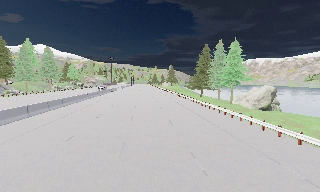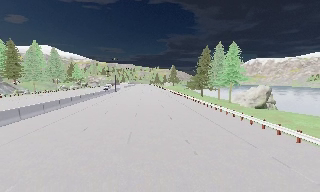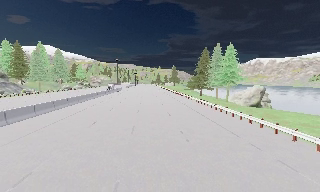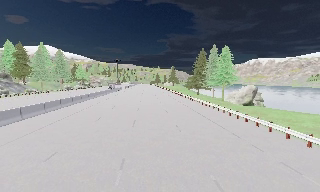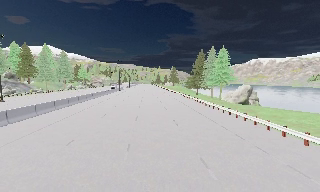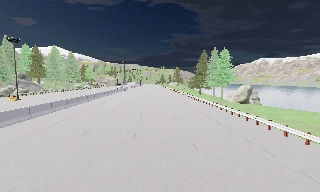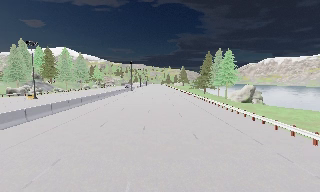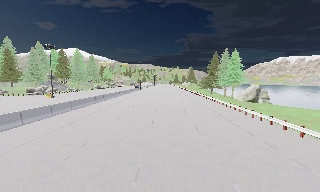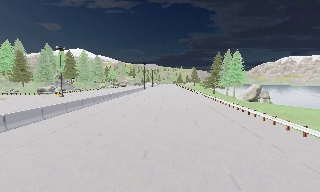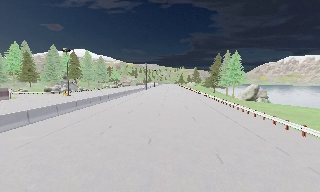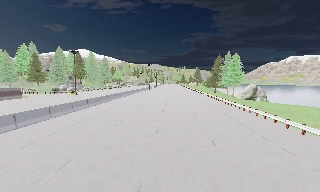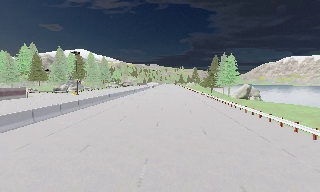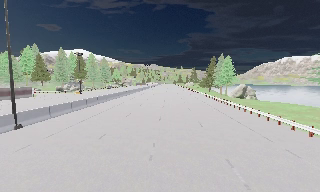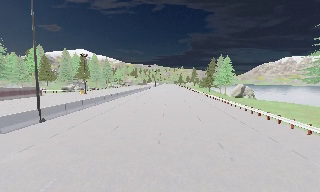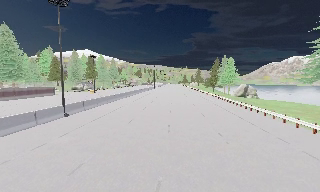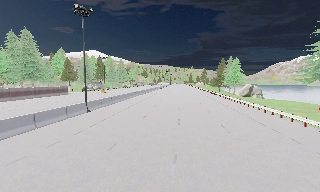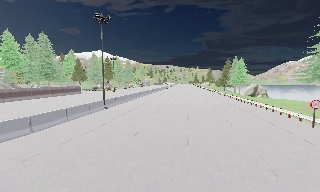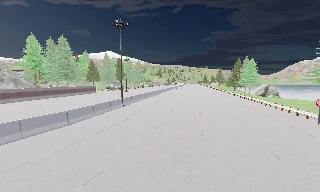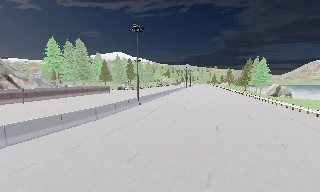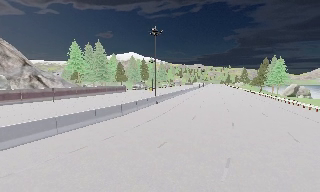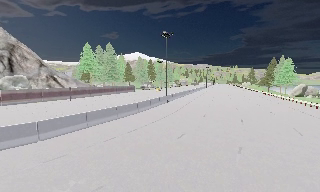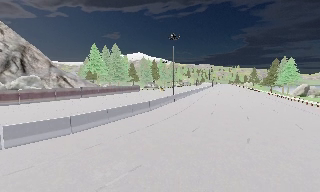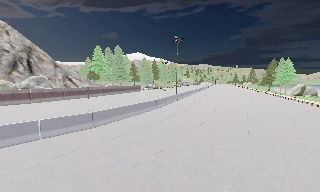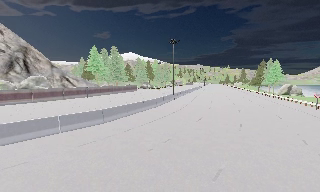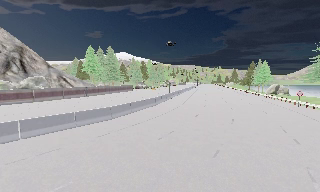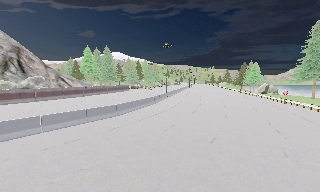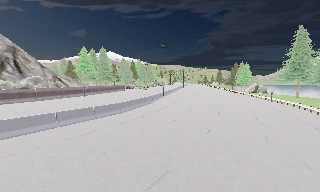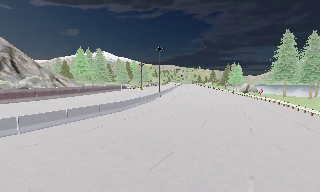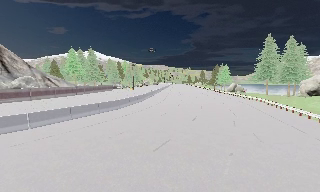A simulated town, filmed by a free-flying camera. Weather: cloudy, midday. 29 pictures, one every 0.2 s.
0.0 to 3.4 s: The scene slides to the right, as the camera pans about 20 degrees to its left. It travels backward, about 30 m, so what stands in front gets smaller.
3.4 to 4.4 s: The camera travels backward and to its left, about 9 m, so what stands in front gets smaller.
4.4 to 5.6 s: The camera pans to its right, which is clockwise from overhead, by about 15 degrees. It travels backward and to its left, about 11 m, so what stands in front gets smaller.
The film runs backward here.
